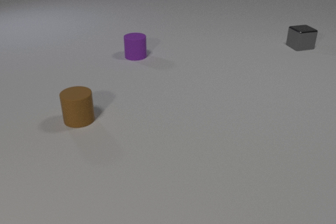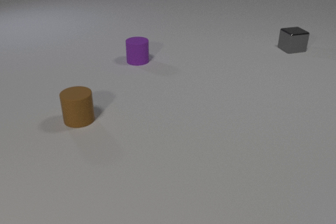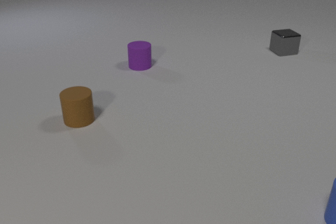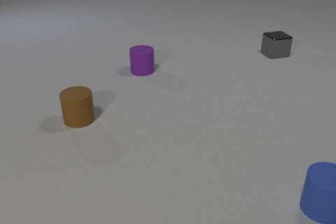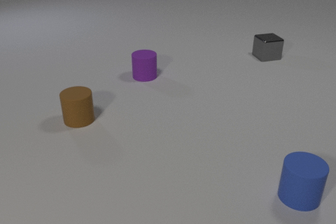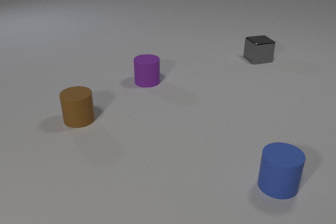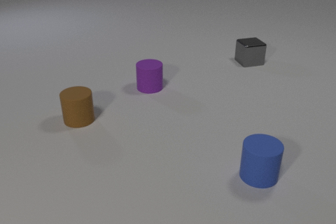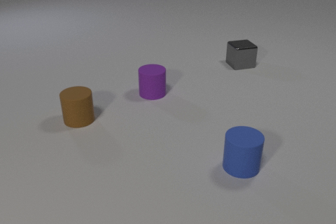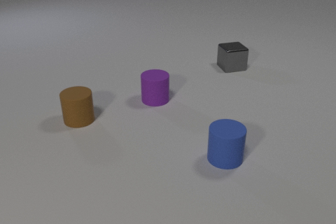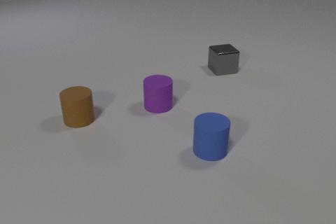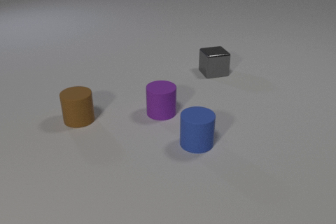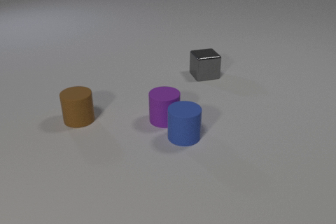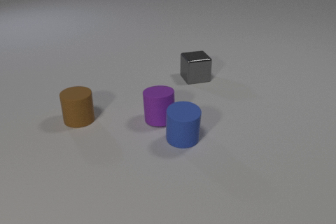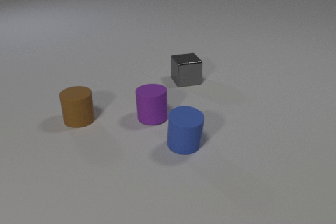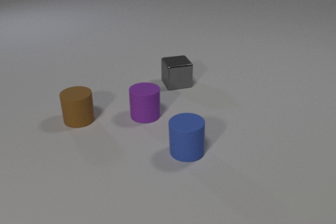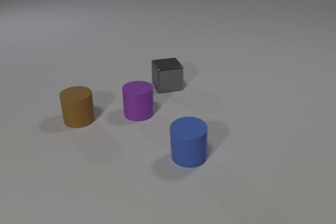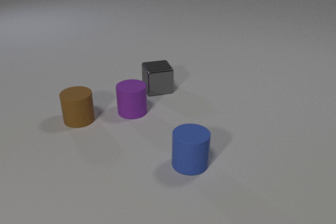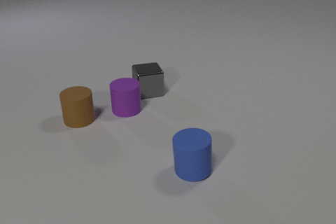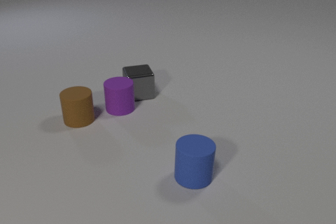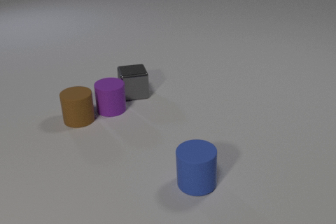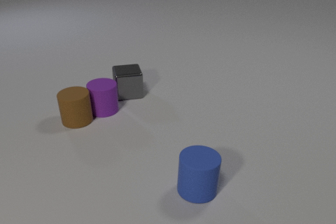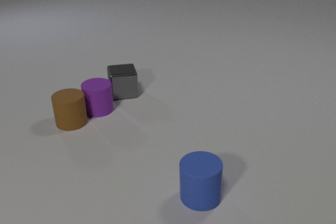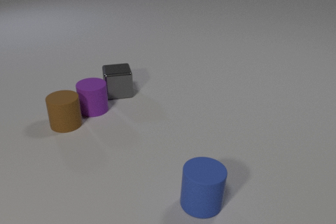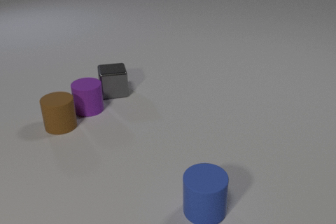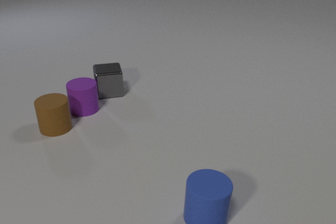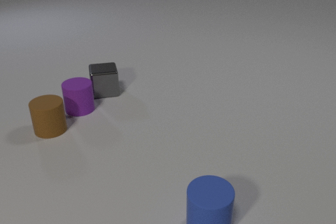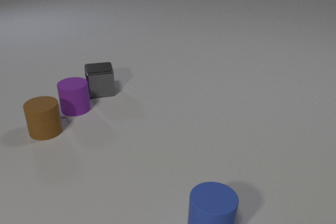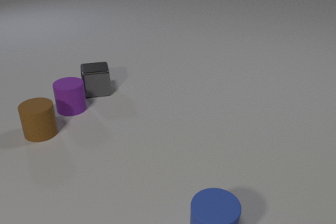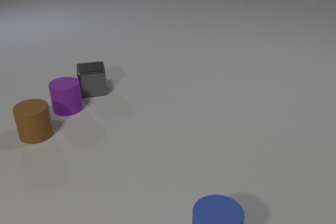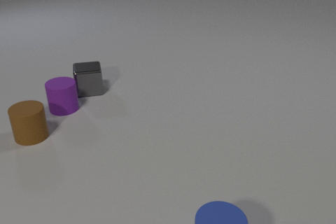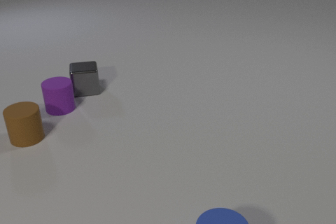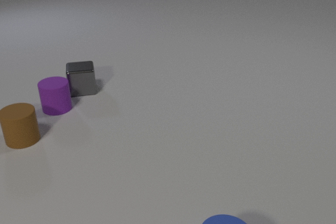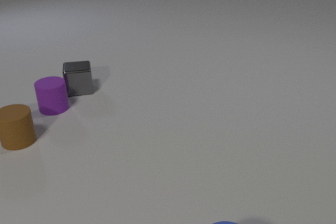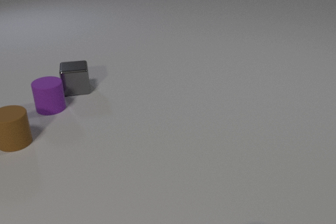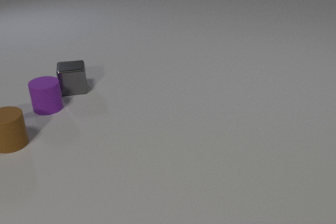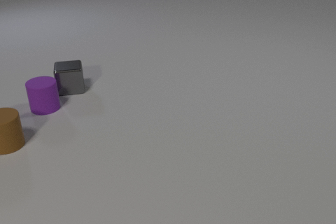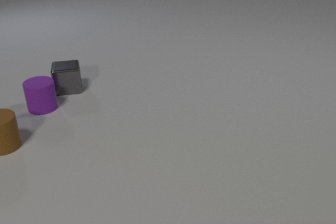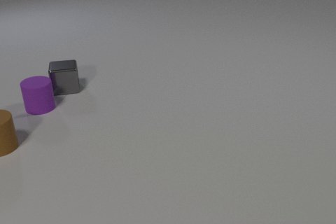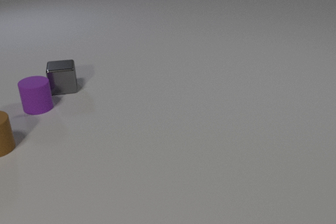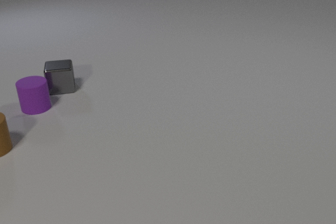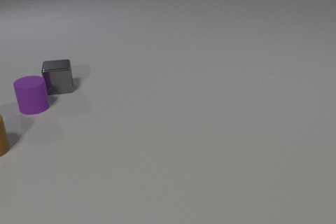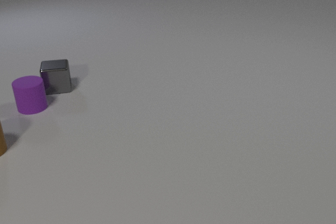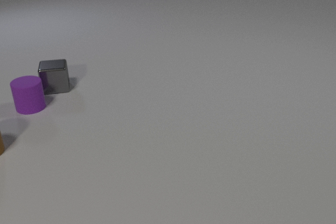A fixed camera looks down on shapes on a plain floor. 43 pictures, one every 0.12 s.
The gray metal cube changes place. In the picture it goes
to the left.
The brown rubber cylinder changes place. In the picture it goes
to the left.
0.00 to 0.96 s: The blue rubber cylinder comes in at the right edge, slides to the left and away from the camera. The purple rubber cylinder slides toward the camera. The gray metal cube slides toward the camera and to the left.
0.96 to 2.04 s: The blue rubber cylinder slides to the left and toward the camera. The purple rubber cylinder slides to the left and toward the camera. The gray metal cube slides to the left and toward the camera. The blue rubber cylinder and the purple rubber cylinder collide.
2.04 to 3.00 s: The blue rubber cylinder slides toward the camera. The purple rubber cylinder slides to the left. The gray metal cube slides to the left. The brown rubber cylinder slides to the left and toward the camera. The purple rubber cylinder and the gray metal cube collide. The purple rubber cylinder and the brown rubber cylinder collide.
3.00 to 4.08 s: The blue rubber cylinder slides toward the camera, leaves at the bottom edge. The purple rubber cylinder slides to the left. The gray metal cube slides to the left. The brown rubber cylinder slides to the left.
4.08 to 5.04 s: The purple rubber cylinder slides to the left and away from the camera. The gray metal cube slides to the left and away from the camera. The brown rubber cylinder slides to the left.
Are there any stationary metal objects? no.
What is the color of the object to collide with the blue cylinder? purple.
What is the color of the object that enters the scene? blue.
